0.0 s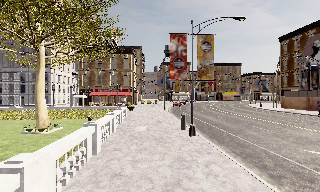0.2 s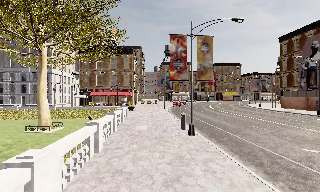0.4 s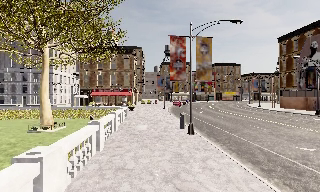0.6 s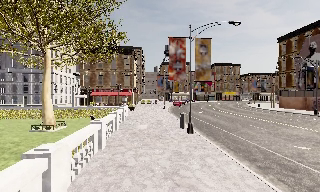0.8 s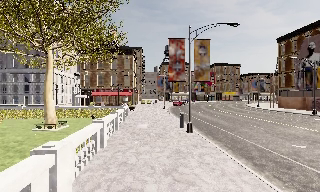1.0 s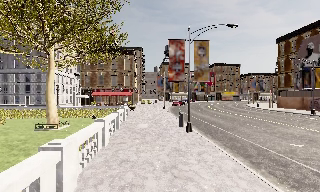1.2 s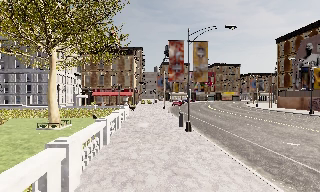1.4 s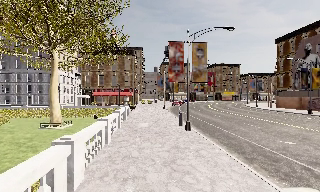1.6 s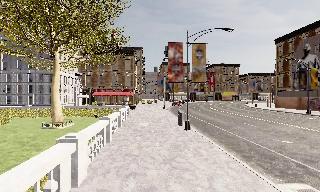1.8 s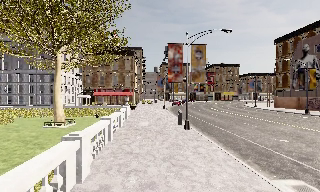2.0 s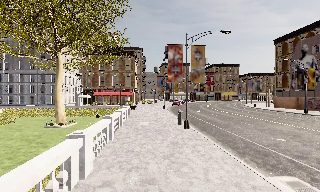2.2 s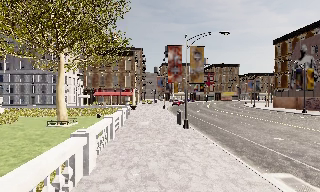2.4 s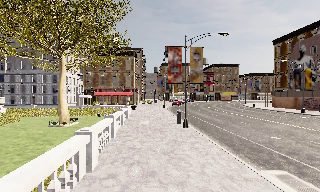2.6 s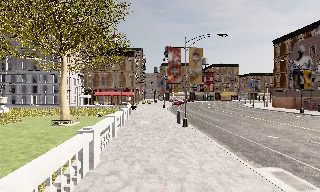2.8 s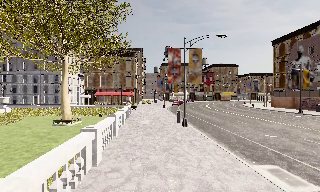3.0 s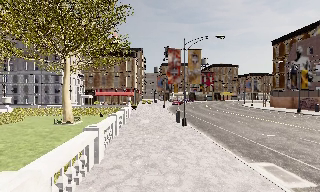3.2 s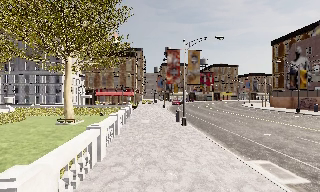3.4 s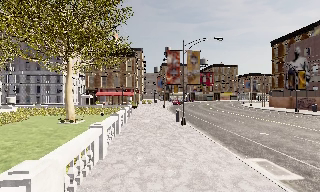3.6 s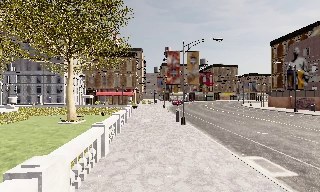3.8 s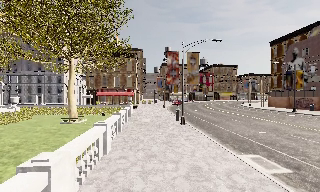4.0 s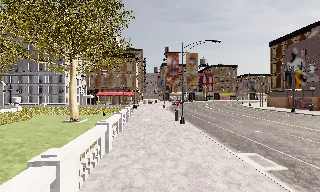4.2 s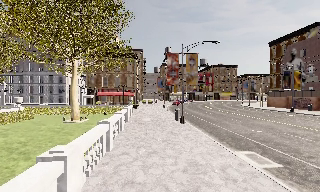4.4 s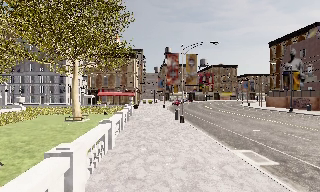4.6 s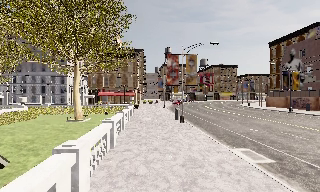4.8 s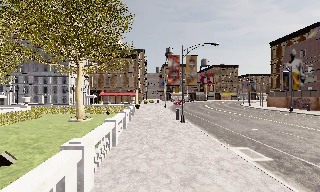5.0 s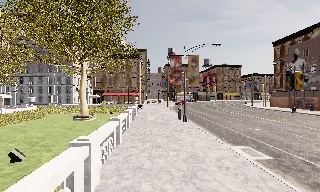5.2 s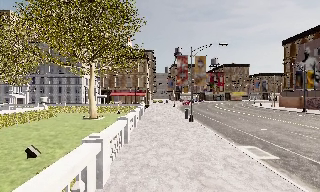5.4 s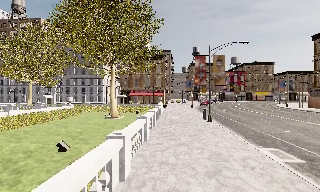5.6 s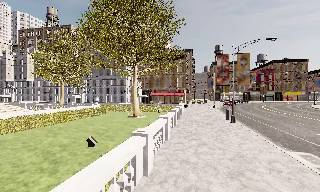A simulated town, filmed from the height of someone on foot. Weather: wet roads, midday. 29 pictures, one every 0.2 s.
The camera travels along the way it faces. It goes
backward.
0.0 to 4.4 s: The camera travels backward, about 5 m, so what stands in front gets smaller.
4.4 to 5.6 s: The camera swings to its left by about 15 degrees, and the scene slides to the right. It travels backward, about 1.5 m, so what stands in front gets smaller.
The film runs backward here.
